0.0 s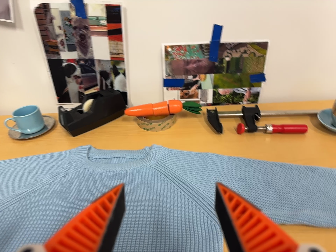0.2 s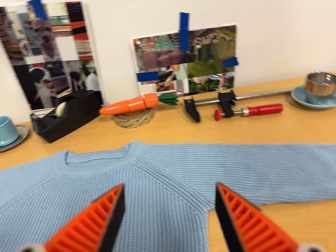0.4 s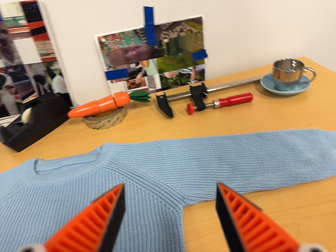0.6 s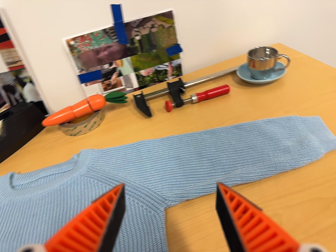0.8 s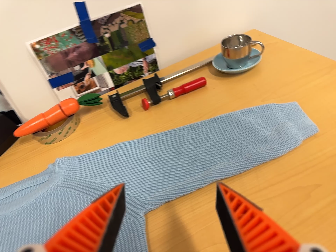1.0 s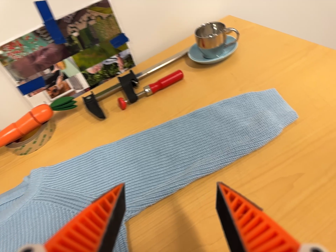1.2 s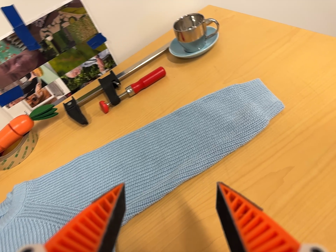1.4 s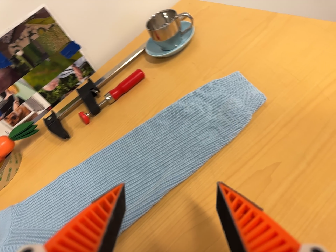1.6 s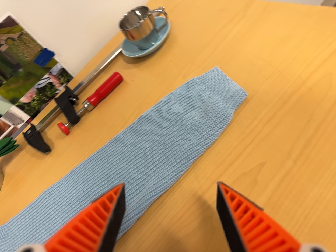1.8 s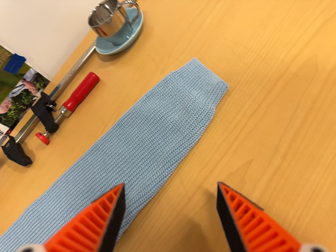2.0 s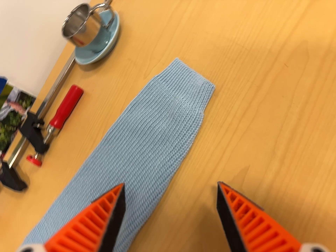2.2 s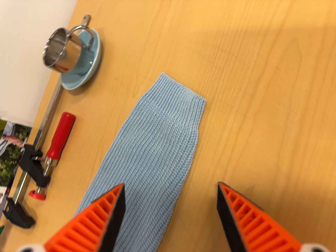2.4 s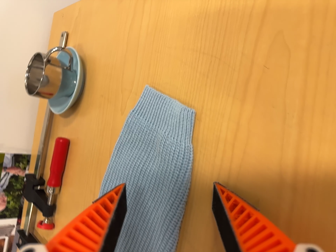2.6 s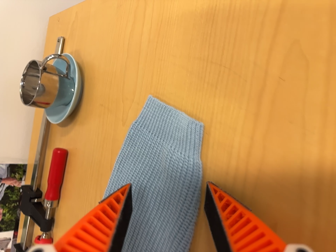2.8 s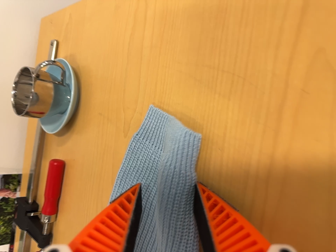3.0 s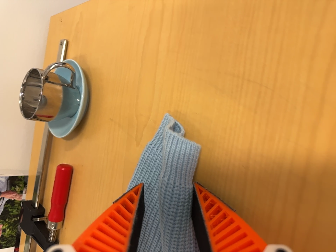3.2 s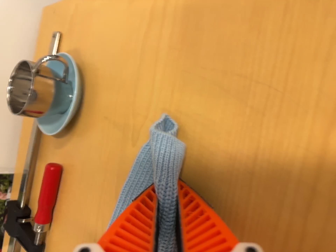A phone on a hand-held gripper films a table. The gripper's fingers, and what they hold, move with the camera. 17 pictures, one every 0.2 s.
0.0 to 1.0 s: The scene slides to the left, as the camera pans about 15 degrees to its right. It travels to its right and forward, about 14 cm, so close, fixed things drift to the left. It rolls about its line of sight by about 30 degrees, and the scene rotates counterclockwise.
1.0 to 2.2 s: The camera travels to its right, forward and toward the top of its view, about 20 cm, so close, fixed things drift to the left. Its aim tips toward the bottom of its view by about 10 degrees. It rolls about its line of sight by about 40 degrees, and the scene rotates counterclockwise.
2.2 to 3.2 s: The camera travels forward and toward the top of its view, about 10 cm, so what stands in front looms larger. It rolls about its line of sight by about 10 degrees, and the scene rotates counterclockwise.
The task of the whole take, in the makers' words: right arm across.
The film runs forward here.
